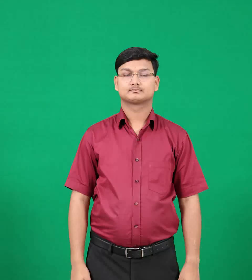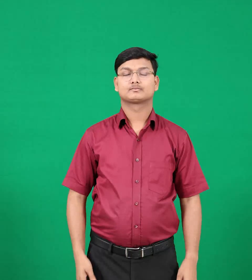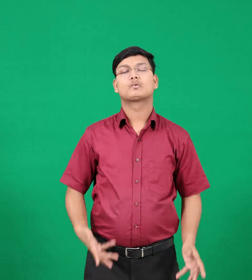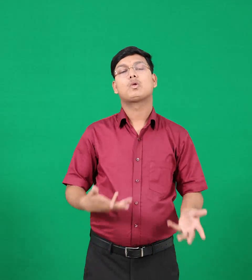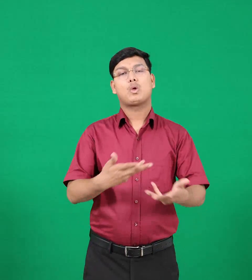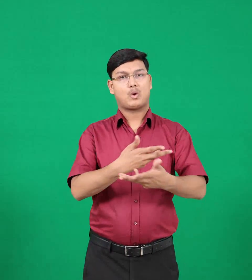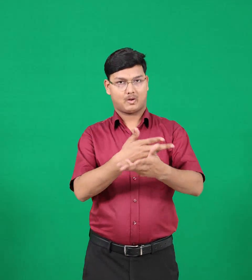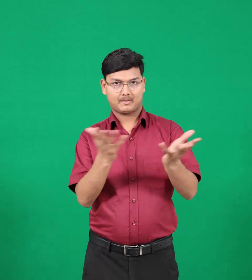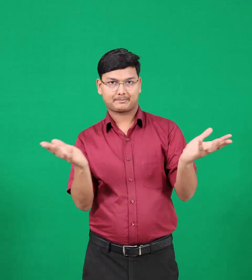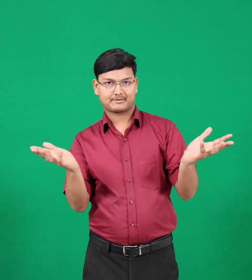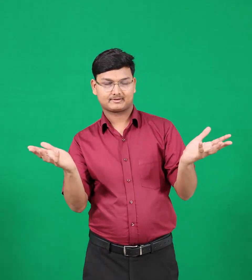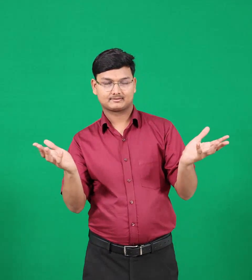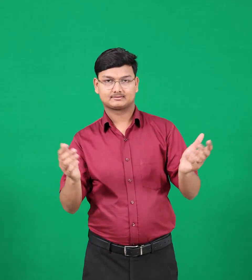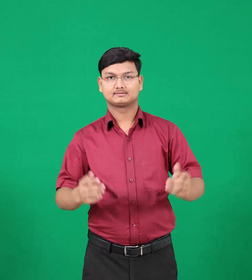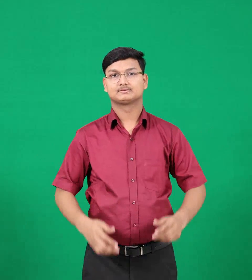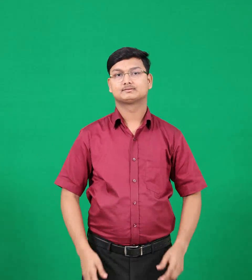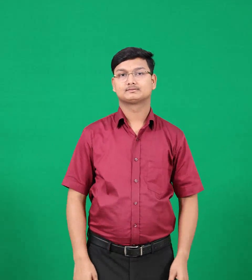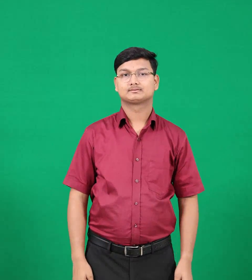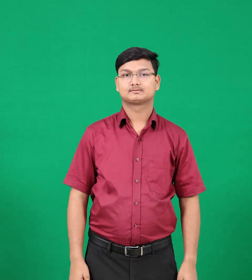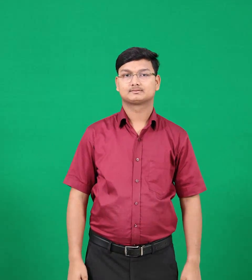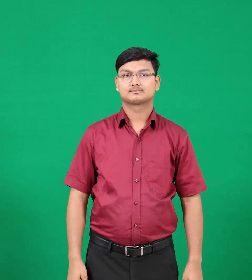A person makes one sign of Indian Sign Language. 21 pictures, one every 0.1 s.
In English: any
